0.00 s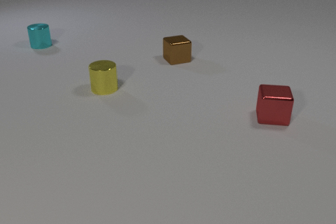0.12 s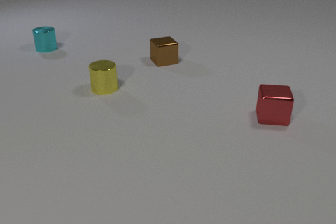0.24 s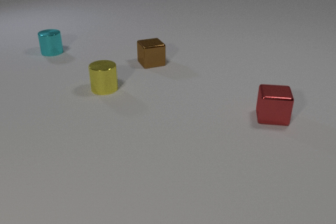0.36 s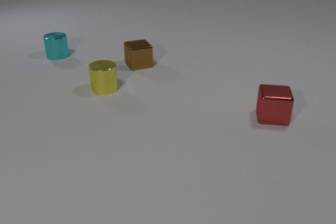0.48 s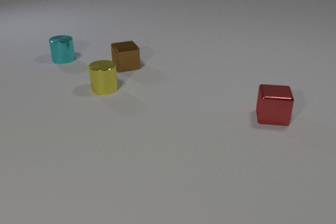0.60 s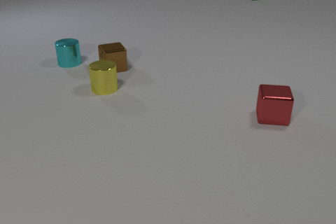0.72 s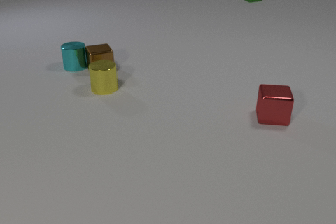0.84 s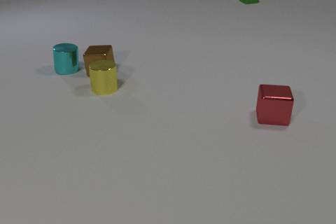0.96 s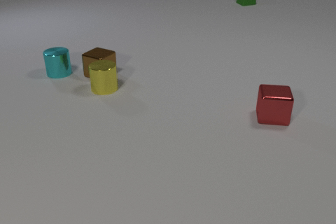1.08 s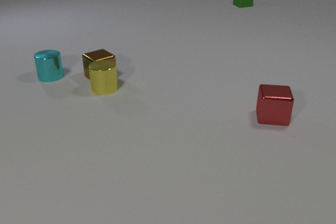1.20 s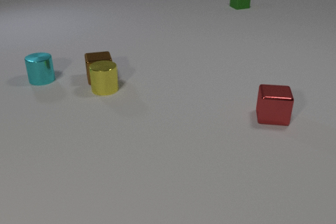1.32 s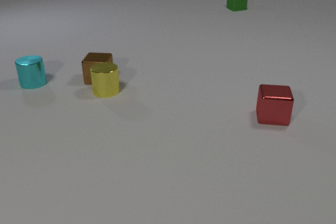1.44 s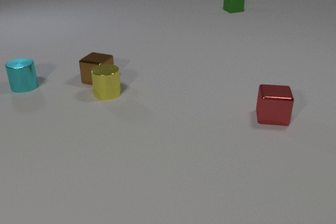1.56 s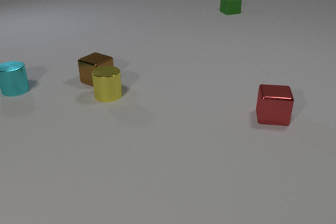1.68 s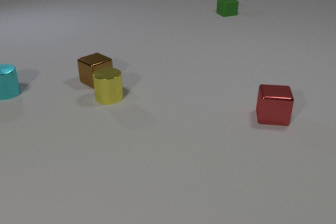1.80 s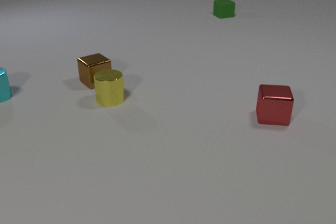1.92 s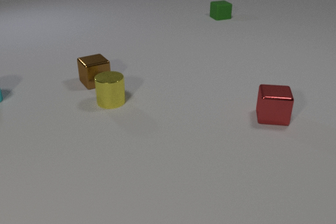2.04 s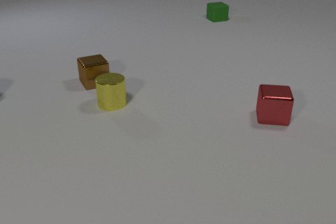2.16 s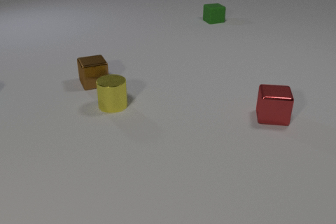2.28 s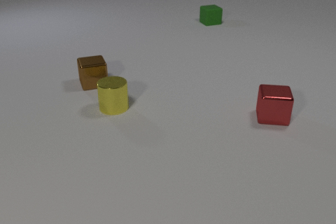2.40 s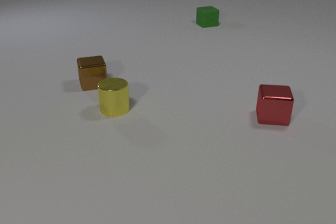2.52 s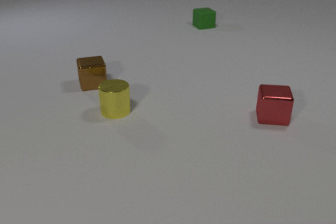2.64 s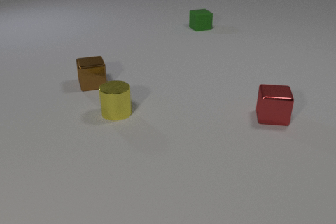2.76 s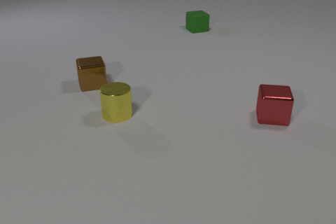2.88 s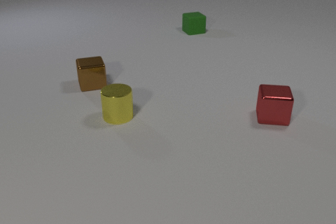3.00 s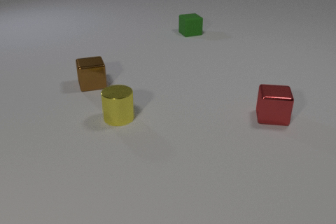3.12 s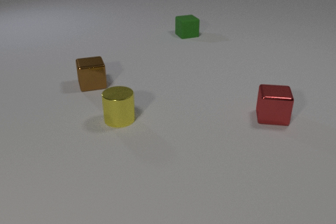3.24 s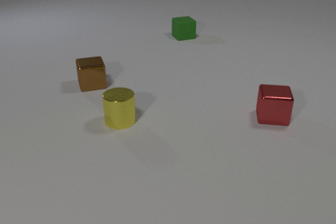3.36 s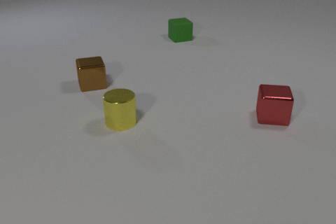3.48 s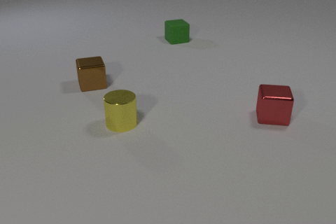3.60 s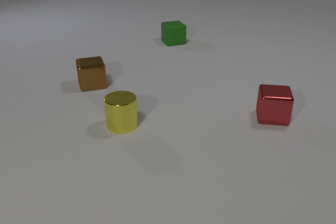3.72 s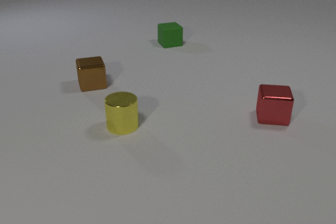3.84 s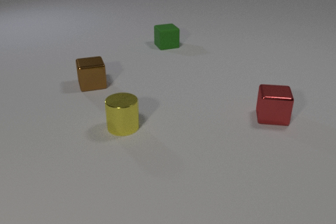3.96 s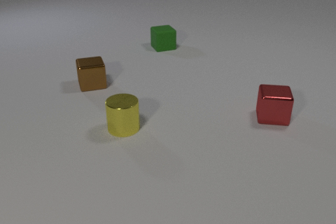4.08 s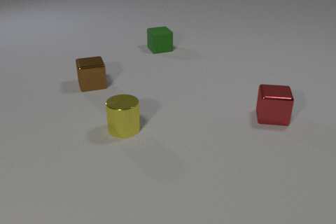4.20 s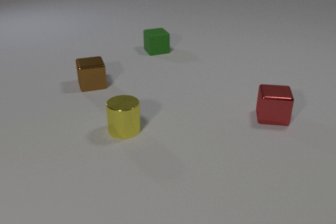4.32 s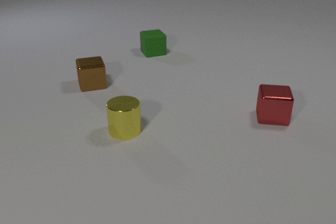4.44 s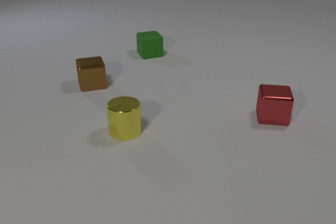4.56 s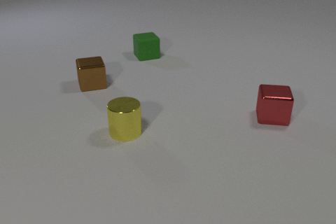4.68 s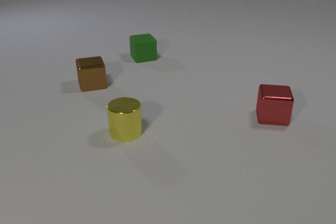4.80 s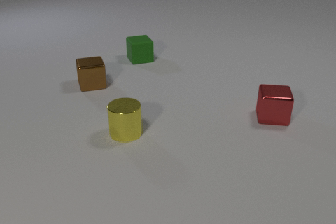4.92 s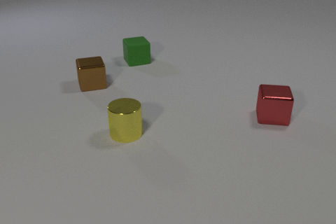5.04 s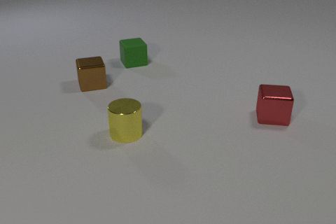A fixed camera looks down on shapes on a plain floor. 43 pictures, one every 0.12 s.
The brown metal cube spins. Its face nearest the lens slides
to the left.
The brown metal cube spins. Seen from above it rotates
clockwise.
0.00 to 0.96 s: The cyan metal cylinder slides toward the camera. The brown metal cube slides to the left and toward the camera, spins so that its near face slides to the left, clockwise seen from above. The green rubber cube comes in at the top edge, slides toward the camera and to the left. The cyan metal cylinder and the brown metal cube collide.
0.96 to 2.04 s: The cyan metal cylinder slides to the left and toward the camera, leaves at the left edge. The brown metal cube slides toward the camera, spins clockwise seen from above by about 120 degrees, its near face sliding to the left. The yellow metal cylinder slides toward the camera. The green rubber cube slides toward the camera and to the left. The brown metal cube and the yellow metal cylinder collide.
2.04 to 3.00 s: The yellow metal cylinder slides toward the camera. The green rubber cube slides toward the camera and to the left.
3.00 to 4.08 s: The yellow metal cylinder slides toward the camera. The green rubber cube slides toward the camera and to the left.
4.08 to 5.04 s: The yellow metal cylinder slides toward the camera. The green rubber cube slides toward the camera and to the left.
Are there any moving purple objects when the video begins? no.
How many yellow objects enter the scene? 0.
What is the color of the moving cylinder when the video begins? cyan.
